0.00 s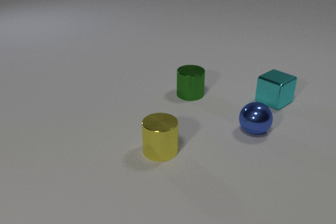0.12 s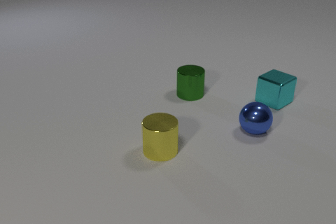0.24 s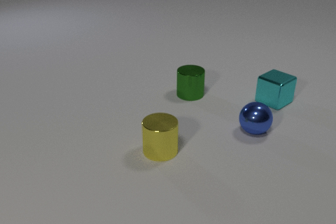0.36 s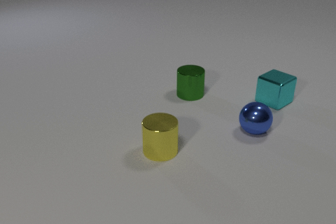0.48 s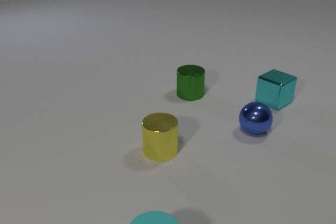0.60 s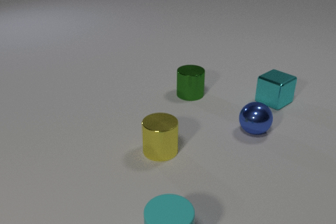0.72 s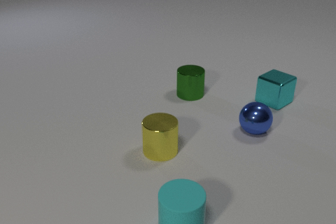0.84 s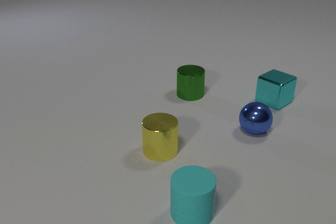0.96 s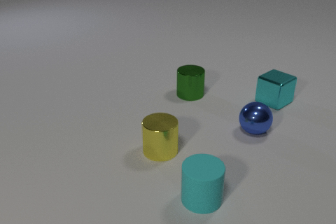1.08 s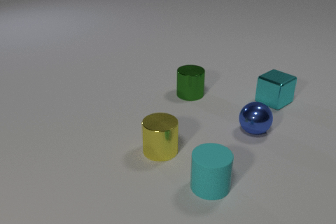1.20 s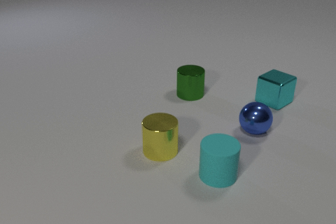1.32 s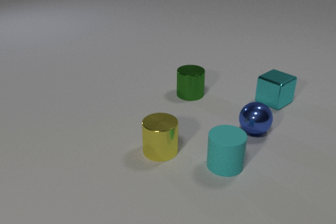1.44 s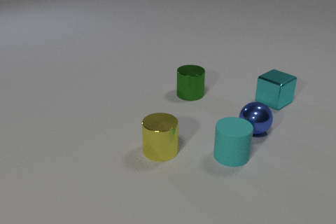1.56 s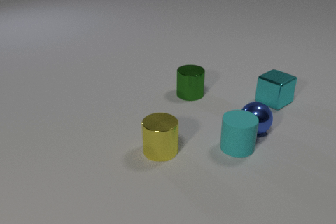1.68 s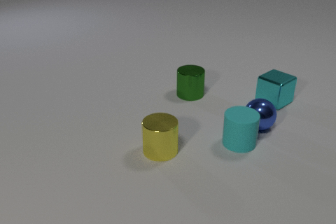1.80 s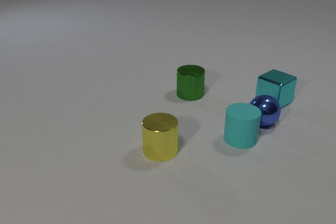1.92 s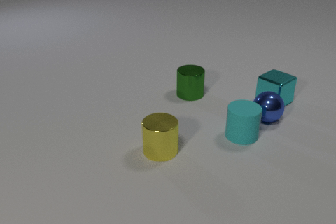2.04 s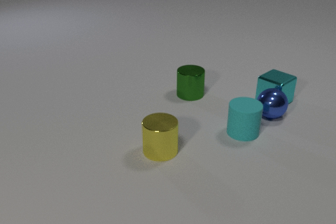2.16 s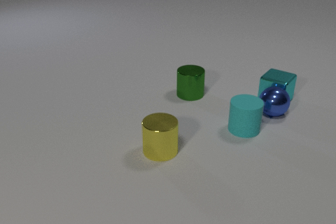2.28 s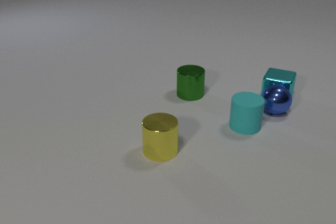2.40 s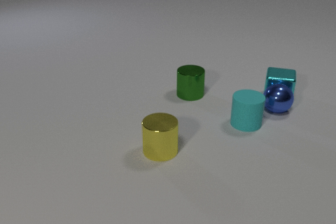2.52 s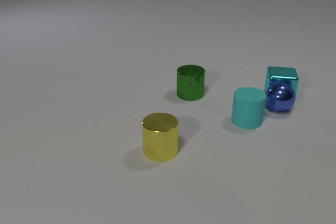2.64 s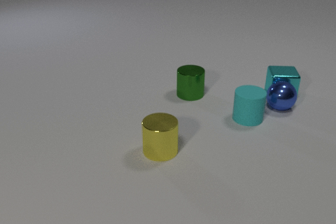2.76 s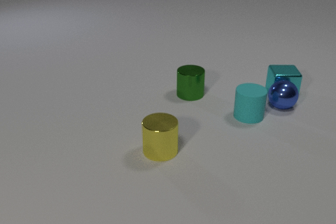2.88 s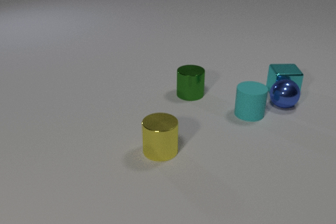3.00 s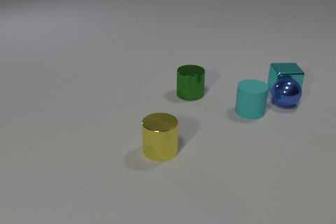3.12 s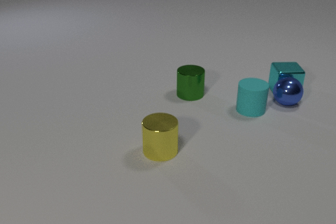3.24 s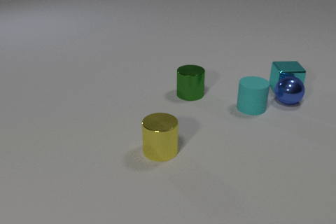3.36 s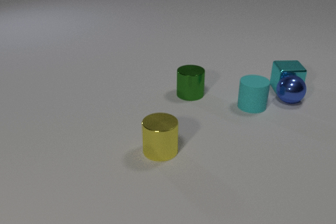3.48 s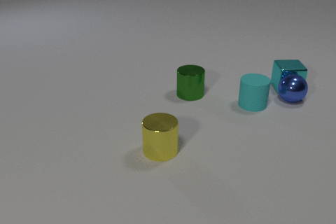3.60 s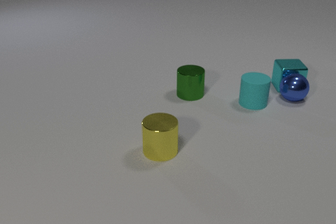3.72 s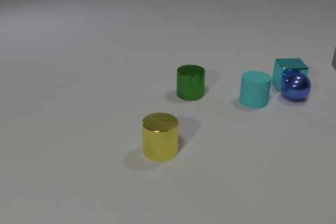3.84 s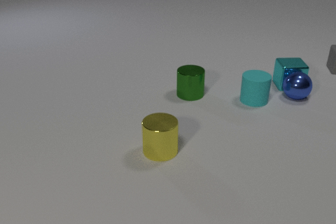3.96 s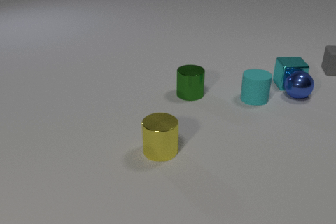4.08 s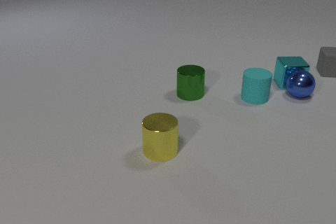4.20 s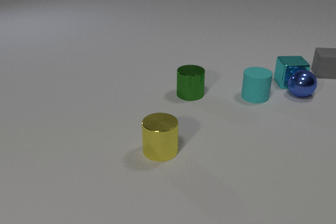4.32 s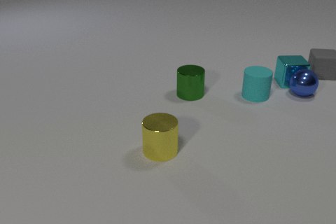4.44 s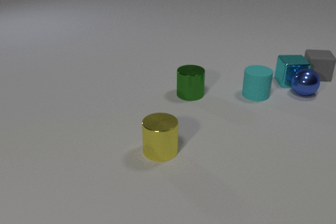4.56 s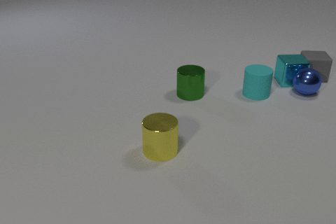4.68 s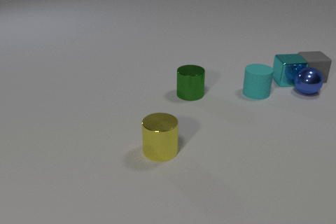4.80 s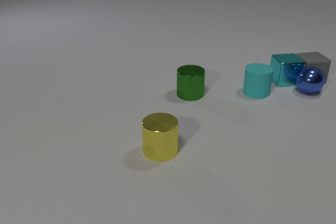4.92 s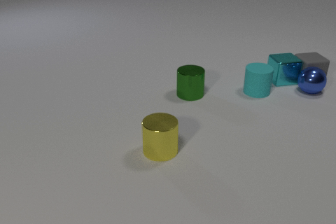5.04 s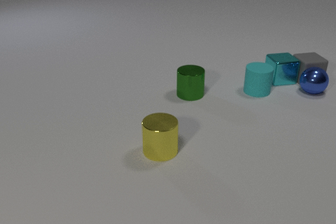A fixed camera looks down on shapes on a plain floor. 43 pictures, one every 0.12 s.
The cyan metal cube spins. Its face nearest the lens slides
to the right.
The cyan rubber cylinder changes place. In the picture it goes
away from the camera.
0.00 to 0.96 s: The cyan rubber cylinder comes in at the bottom edge, slides away from the camera and to the right.
0.96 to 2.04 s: The cyan rubber cylinder slides away from the camera. The blue metal sphere rolls away from the camera and to the right. The cyan rubber cylinder and the blue metal sphere collide. The blue metal sphere and the cyan metal cube collide.
2.04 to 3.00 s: The cyan rubber cylinder slides away from the camera. The blue metal sphere rolls away from the camera and to the right. The cyan metal cube slides away from the camera, spins so that its near face slides to the right, counterclockwise seen from above.
3.00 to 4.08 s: The cyan rubber cylinder slides away from the camera. The blue metal sphere rolls away from the camera and to the right. The cyan metal cube slides away from the camera. The gray rubber cube comes in at the right edge, slides toward the camera and to the left.
4.08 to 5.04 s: The cyan rubber cylinder slides away from the camera. The blue metal sphere rolls away from the camera and to the right. The cyan metal cube slides to the left and away from the camera. The gray rubber cube slides toward the camera and to the left, spins counterclockwise seen from above by about 15 degrees, its near face sliding to the right. The cyan metal cube and the gray rubber cube collide. The blue metal sphere and the gray rubber cube collide.
What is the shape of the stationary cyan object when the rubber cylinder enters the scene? cube.
What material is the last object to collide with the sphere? rubber.
How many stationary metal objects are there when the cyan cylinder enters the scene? 4.
